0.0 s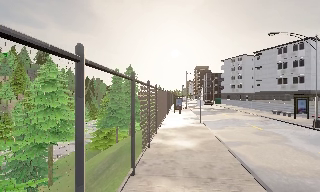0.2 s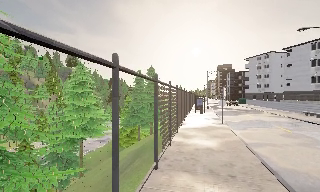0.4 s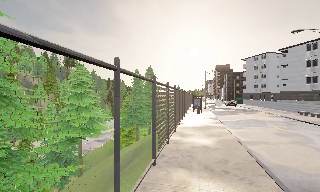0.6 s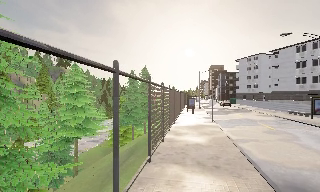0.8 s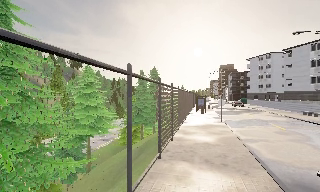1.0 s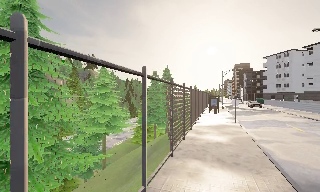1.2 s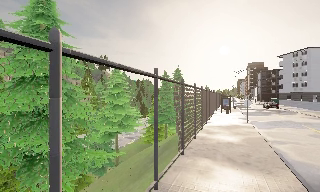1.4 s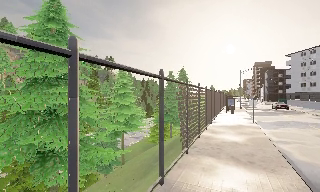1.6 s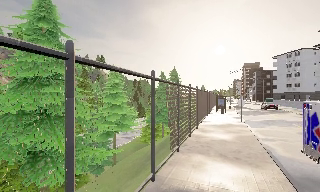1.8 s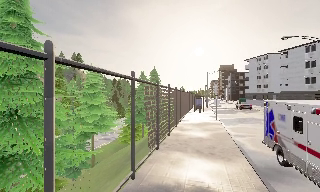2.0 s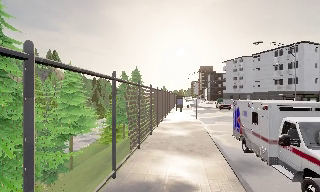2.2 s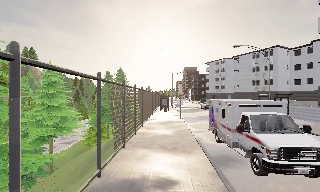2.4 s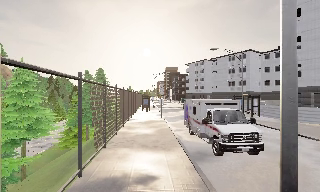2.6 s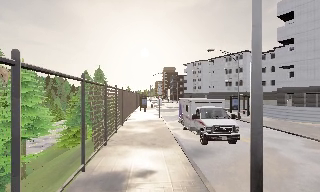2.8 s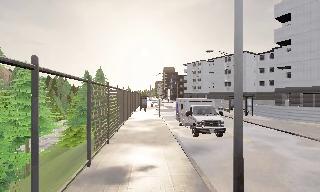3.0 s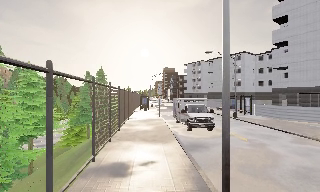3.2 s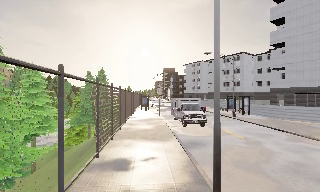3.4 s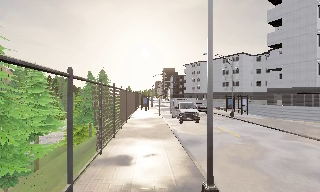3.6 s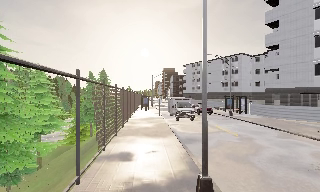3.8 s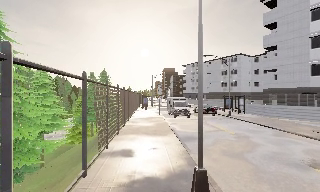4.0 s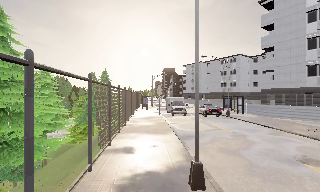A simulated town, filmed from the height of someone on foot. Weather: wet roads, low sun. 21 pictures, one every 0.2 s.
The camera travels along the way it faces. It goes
backward.
0.0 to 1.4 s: The camera pans to its left, which is counterclockwise from overhead, by about 20 degrees. It travels backward, about 2 m, so what stands in front gets smaller.
1.4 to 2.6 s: The camera pans to its right, which is clockwise from overhead, by about 30 degrees. It travels backward, about 1.5 m, so what stands in front gets smaller.
2.6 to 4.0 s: The camera travels backward, about 3 m, so what stands in front gets smaller.
The film runs backward here.
